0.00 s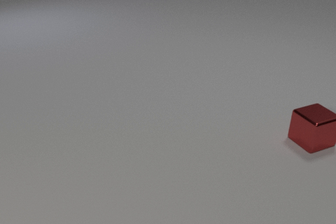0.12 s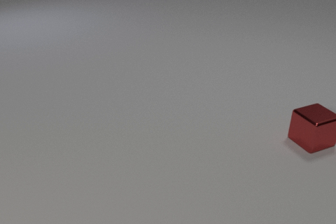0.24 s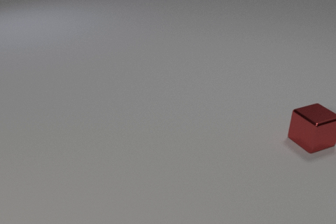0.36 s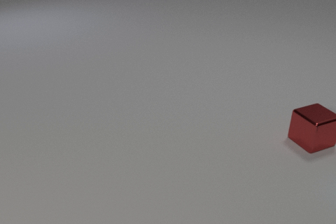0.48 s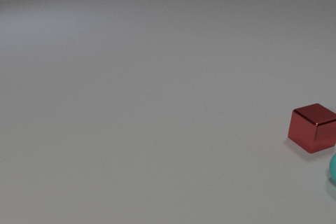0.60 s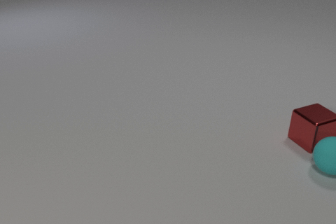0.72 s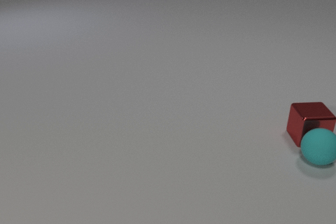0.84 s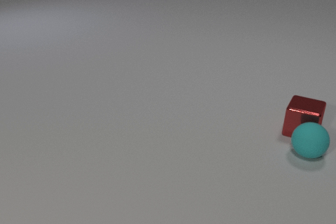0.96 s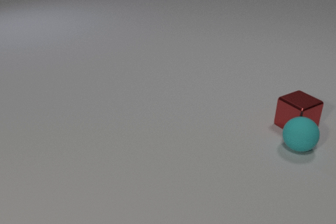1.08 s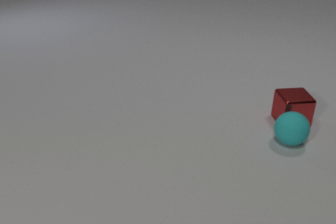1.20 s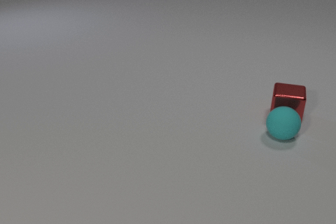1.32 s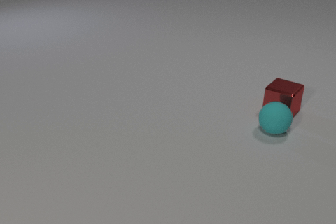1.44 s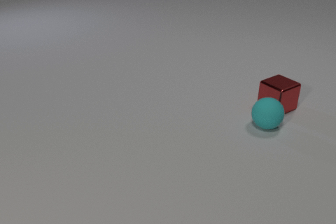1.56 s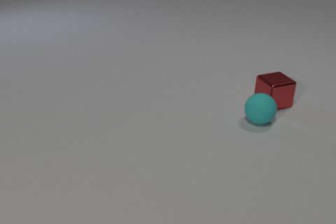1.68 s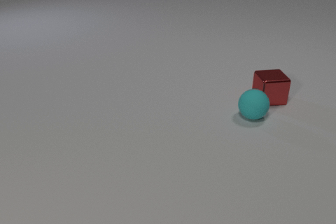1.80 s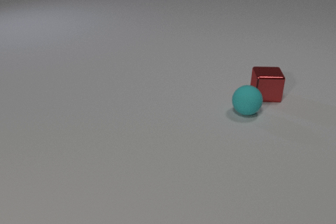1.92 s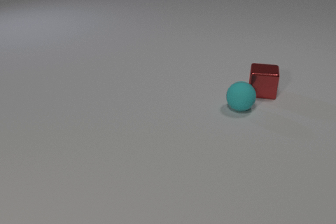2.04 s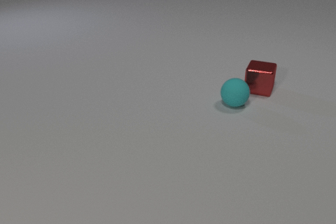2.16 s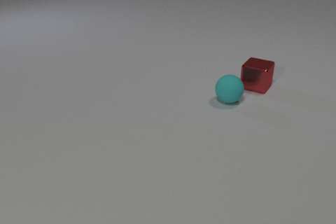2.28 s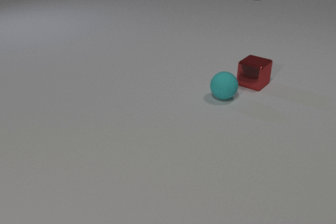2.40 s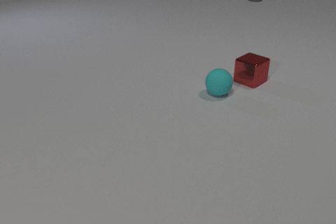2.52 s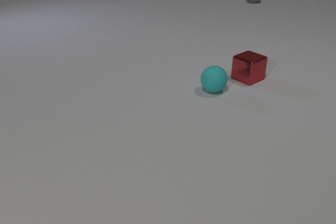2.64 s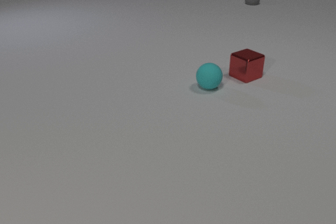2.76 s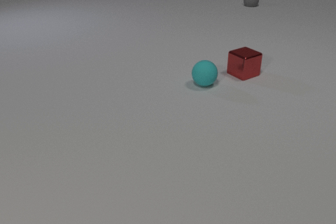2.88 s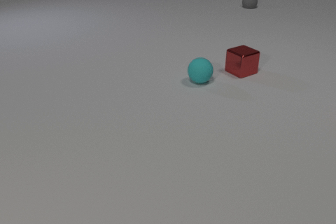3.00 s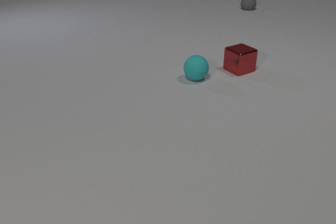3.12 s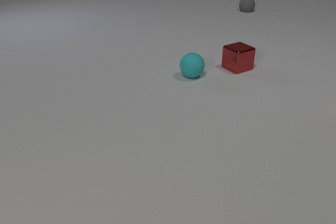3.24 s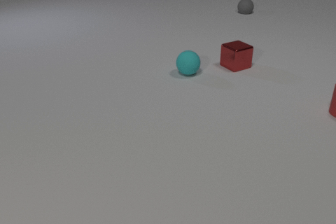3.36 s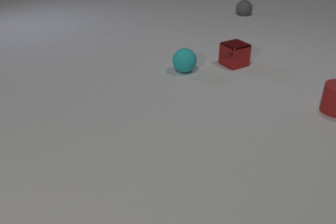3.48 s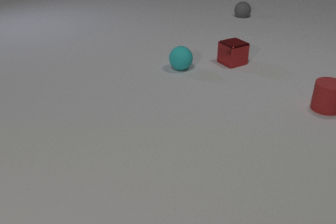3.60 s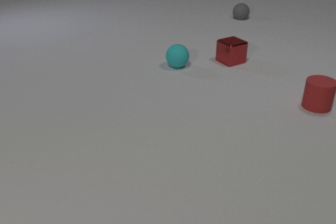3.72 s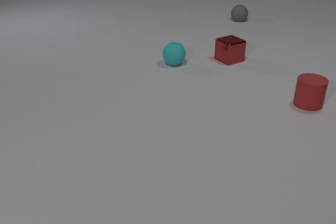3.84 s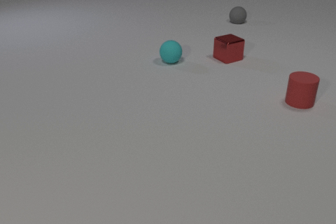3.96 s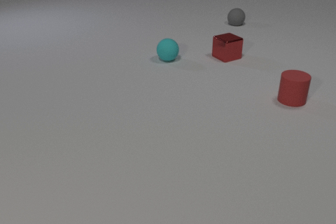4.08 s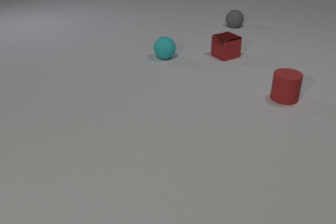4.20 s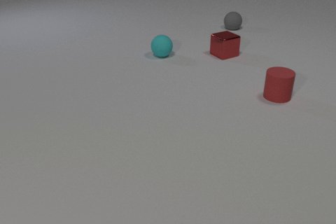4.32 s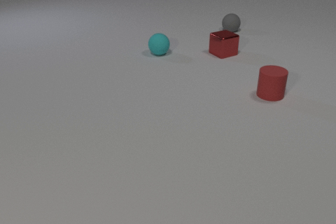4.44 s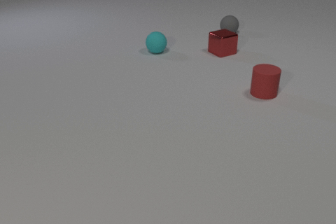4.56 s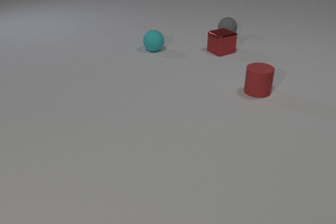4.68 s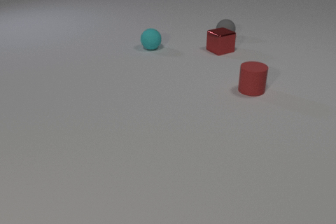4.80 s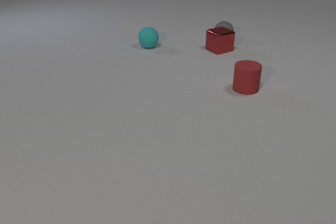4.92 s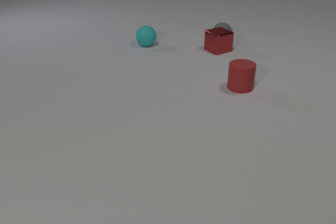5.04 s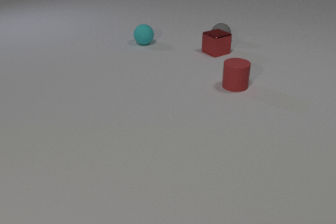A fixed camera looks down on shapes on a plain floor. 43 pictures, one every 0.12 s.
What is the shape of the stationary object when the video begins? cube.
What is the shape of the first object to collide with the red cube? sphere.
Are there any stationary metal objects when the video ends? no.
0.00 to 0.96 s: The cyan rubber sphere comes in at the right edge, rolls to the left and away from the camera. The red metal cube slides away from the camera and to the left, spins so that its near face slides to the left, clockwise seen from above. The cyan rubber sphere and the red metal cube collide.
0.96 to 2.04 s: The cyan rubber sphere rolls away from the camera and to the left. The red metal cube slides away from the camera and to the left, spins clockwise seen from above by about 150 degrees, its near face sliding to the left.
2.04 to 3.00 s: The cyan rubber sphere rolls away from the camera and to the left. The red metal cube slides away from the camera and to the left, spins so that its near face slides to the left, clockwise seen from above. The gray rubber sphere comes in at the top edge, rolls toward the camera.
3.00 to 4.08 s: The cyan rubber sphere rolls away from the camera and to the left. The red metal cube slides away from the camera and to the left. The gray rubber sphere rolls toward the camera. The red rubber cylinder comes in at the right edge, slides to the left.
4.08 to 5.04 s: The cyan rubber sphere rolls away from the camera and to the left. The red metal cube slides to the left and away from the camera. The gray rubber sphere rolls toward the camera. The red rubber cylinder slides to the left. The red metal cube and the gray rubber sphere collide.
